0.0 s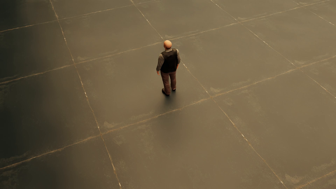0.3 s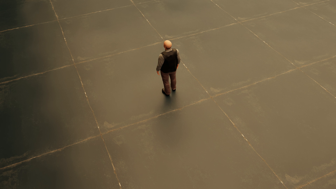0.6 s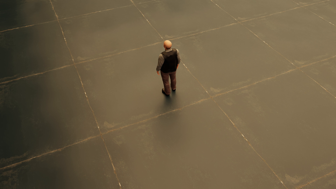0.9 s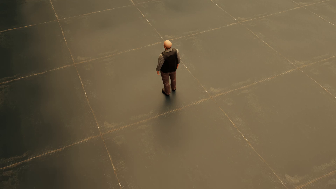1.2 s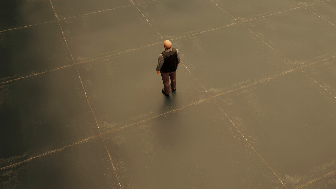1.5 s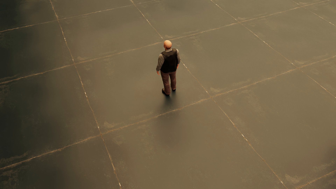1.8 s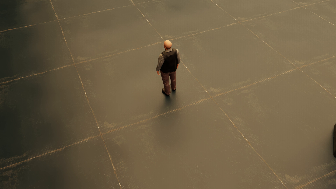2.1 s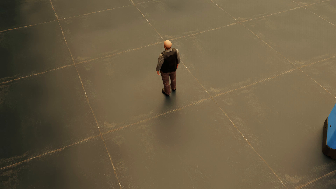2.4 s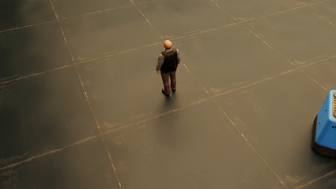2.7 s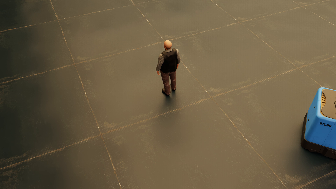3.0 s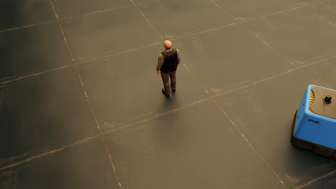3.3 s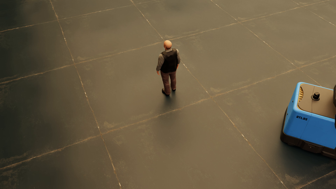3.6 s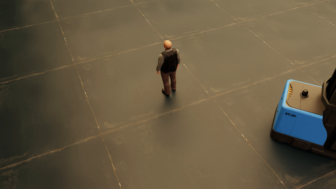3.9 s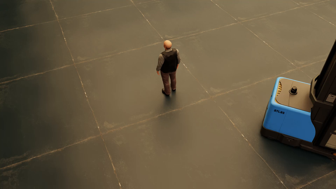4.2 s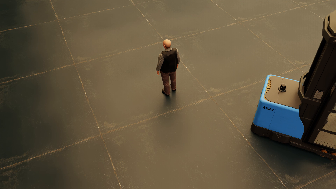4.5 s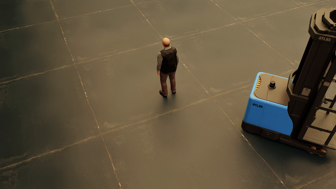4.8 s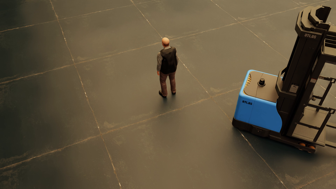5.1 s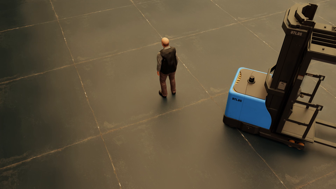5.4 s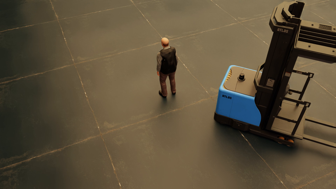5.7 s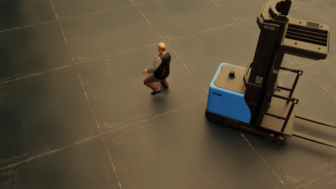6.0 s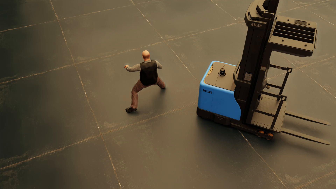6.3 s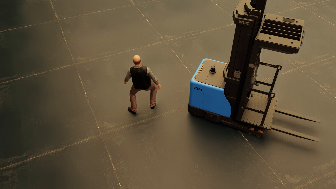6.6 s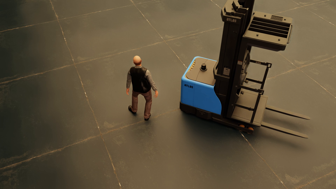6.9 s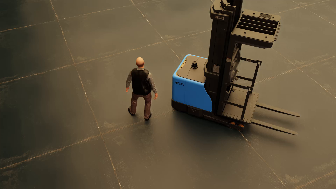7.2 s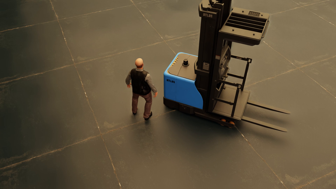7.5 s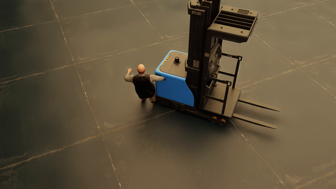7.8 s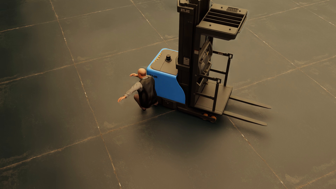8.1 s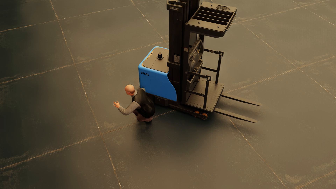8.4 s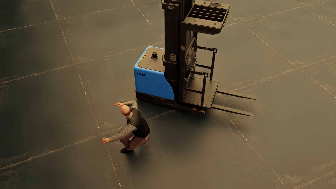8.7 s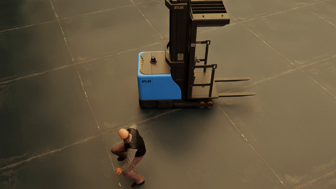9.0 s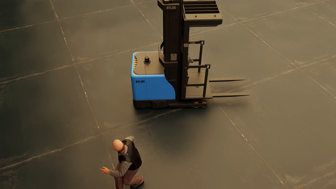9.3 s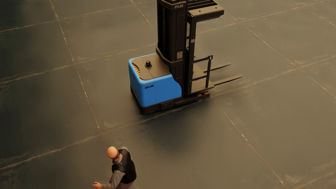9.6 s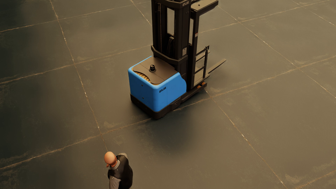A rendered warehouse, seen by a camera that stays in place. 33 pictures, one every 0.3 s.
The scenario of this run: Near miss between a forklift and a person.
